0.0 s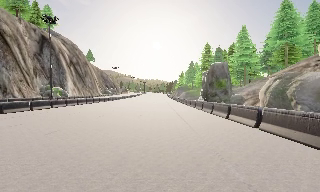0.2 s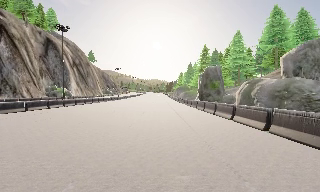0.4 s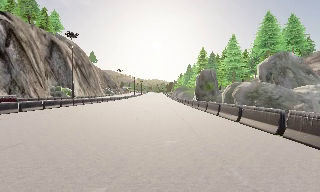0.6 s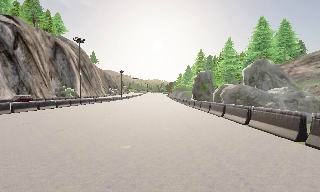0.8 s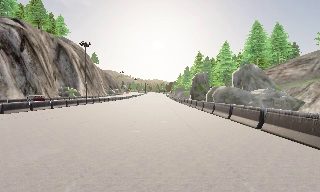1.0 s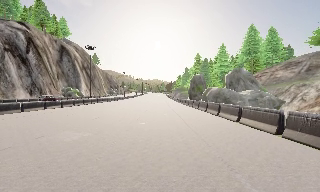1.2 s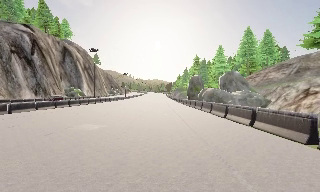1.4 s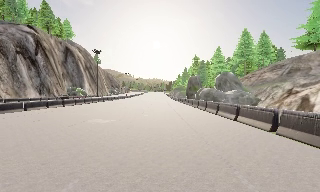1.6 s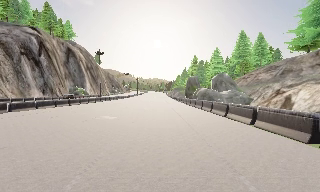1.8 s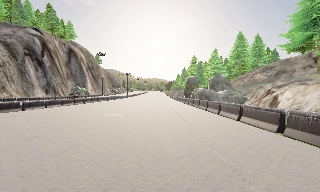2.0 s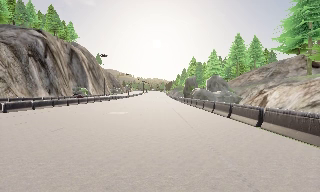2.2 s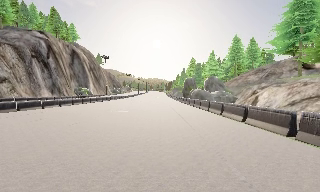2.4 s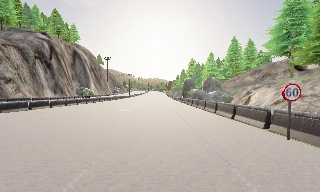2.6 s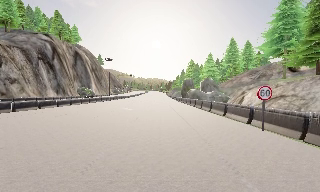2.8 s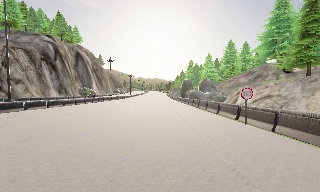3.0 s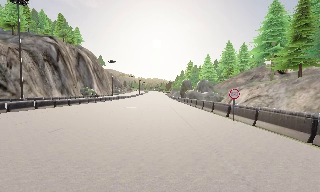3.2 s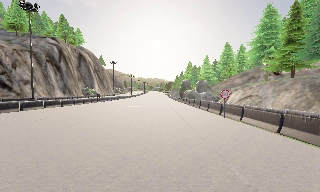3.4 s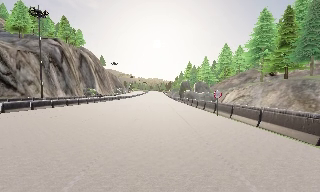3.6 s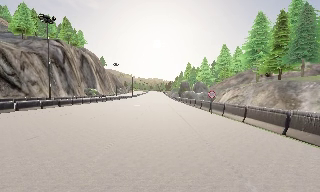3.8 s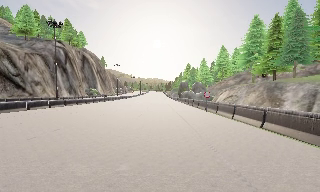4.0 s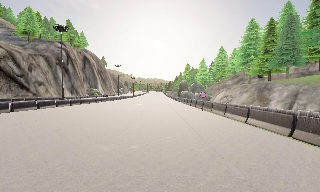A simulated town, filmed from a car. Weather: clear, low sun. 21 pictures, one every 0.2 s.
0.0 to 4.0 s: The camera travels backward, about 40 m, so what stands in front gets smaller. It loses speed.
The film runs backward here.
